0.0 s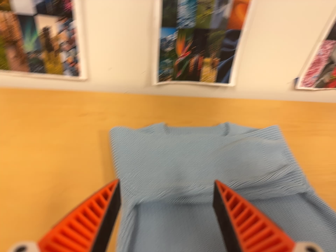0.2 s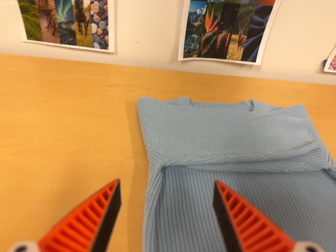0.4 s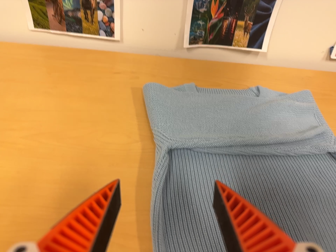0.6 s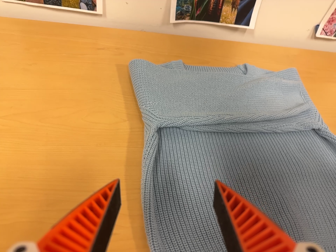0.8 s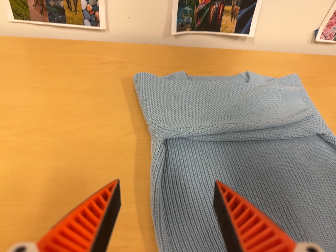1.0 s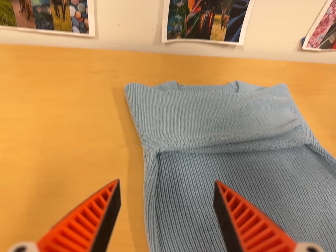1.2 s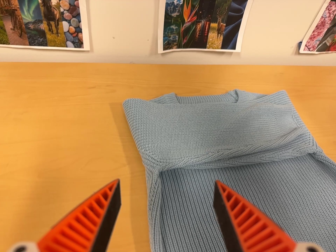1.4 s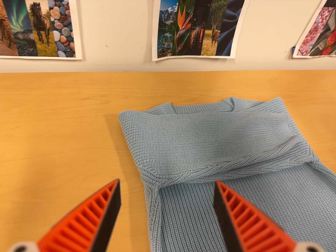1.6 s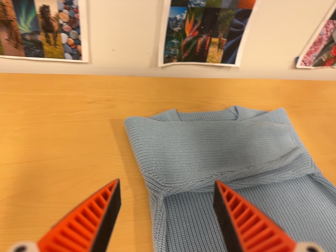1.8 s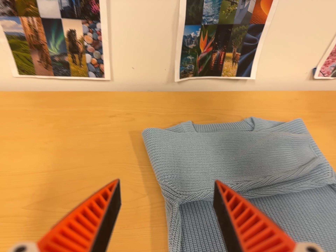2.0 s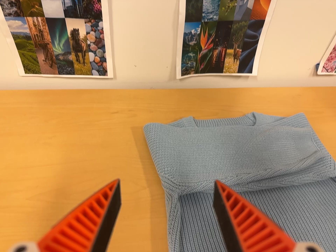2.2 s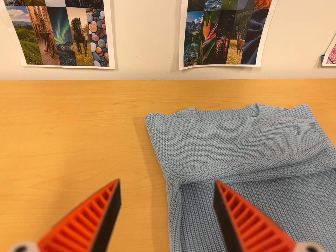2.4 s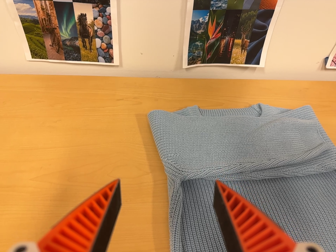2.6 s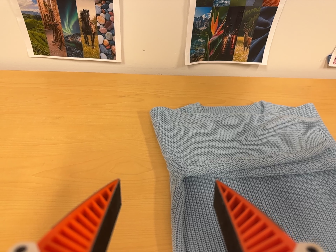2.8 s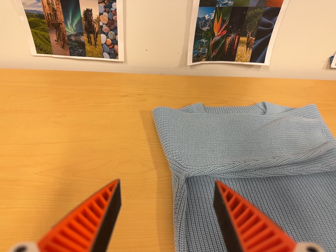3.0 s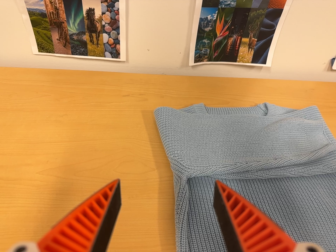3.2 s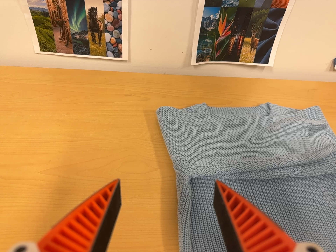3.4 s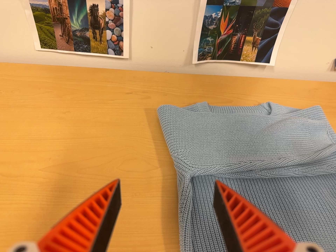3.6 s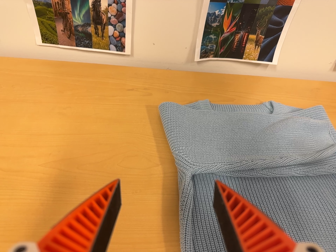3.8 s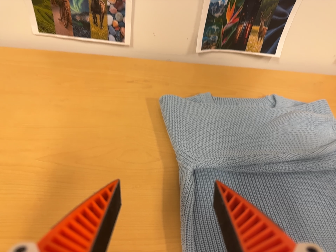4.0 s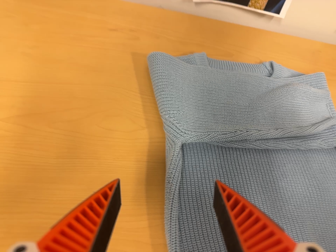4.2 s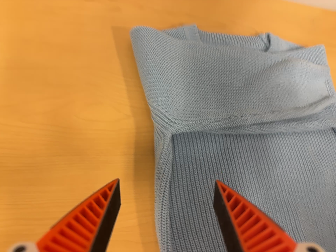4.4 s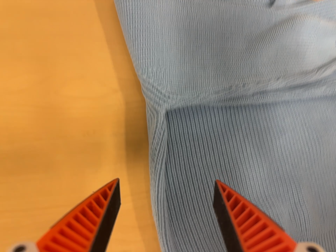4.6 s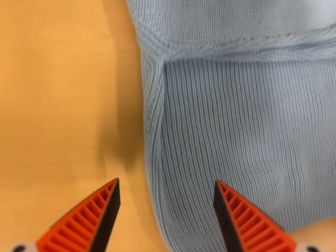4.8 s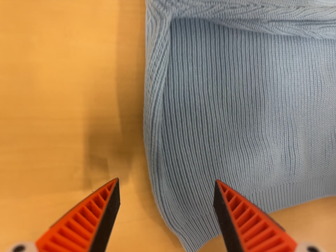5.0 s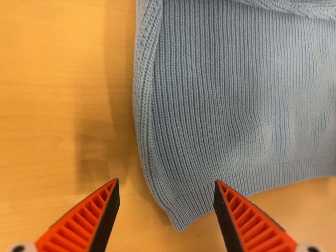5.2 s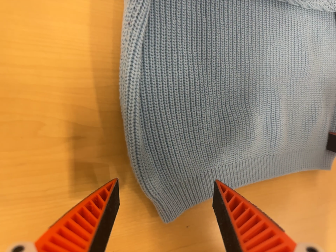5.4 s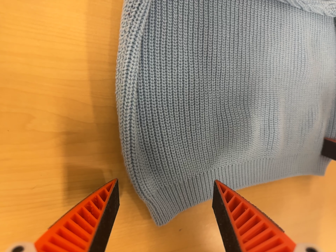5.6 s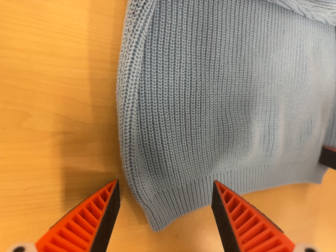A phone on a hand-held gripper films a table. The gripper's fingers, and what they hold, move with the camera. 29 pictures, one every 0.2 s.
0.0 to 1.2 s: The camera travels to its left, about 5 cm, so close, fixed things drift to the right.
1.2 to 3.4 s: The camera shifts only a little, or ends up much as it began.
3.4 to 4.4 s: The camera travels forward and toward the top of its view, about 14 cm. Its aim tips toward the bottom of its view by about 30 degrees, and the scene shifts upward.
4.4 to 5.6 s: The camera swings to its right by about 15 degrees, and the scene slides to the left. It travels forward and toward the bottom of its view, about 10 cm, so what stands in front looms larger. Its aim tips toward the bottom of its view by about 15 degrees, and the scene shifts upward. It rolls about its line of sight by about 10 degrees, and the scene rotates clockwise.
The film runs forward here.
